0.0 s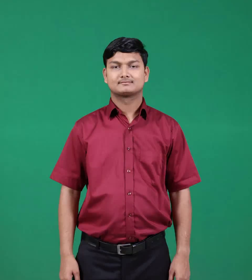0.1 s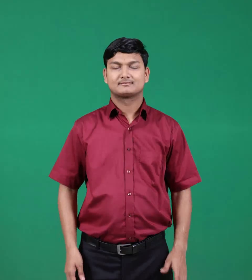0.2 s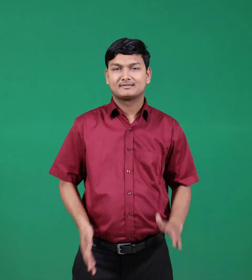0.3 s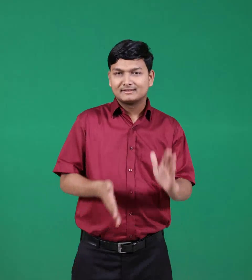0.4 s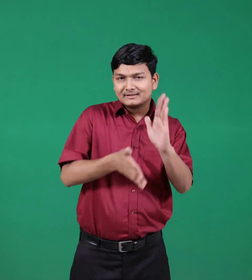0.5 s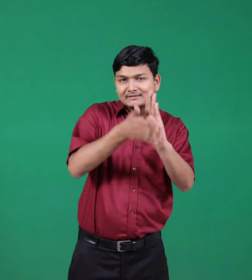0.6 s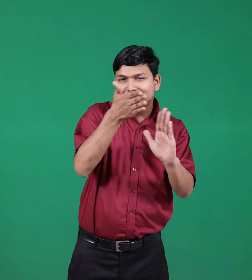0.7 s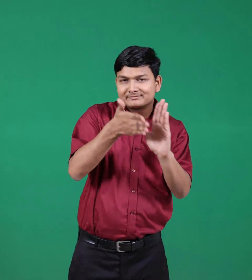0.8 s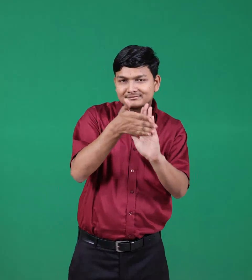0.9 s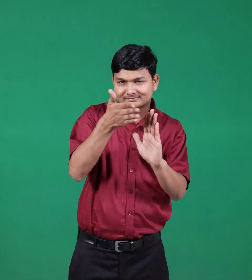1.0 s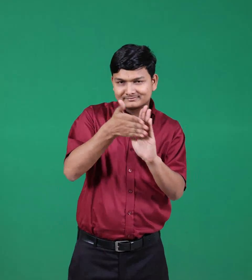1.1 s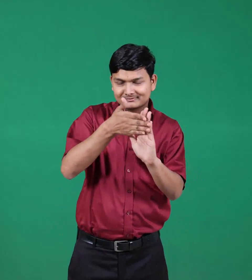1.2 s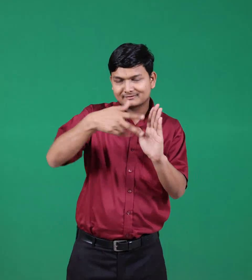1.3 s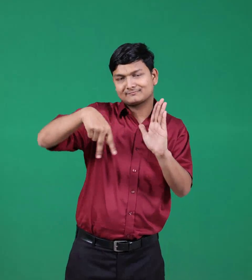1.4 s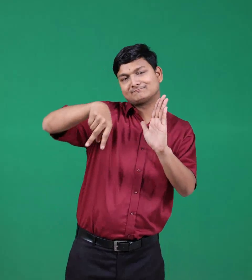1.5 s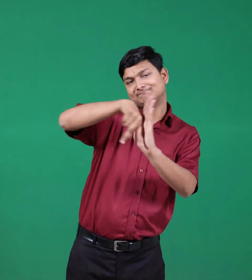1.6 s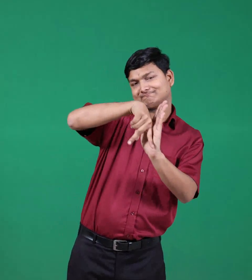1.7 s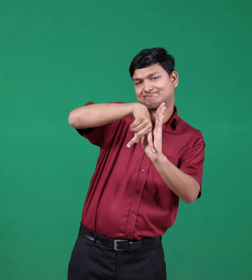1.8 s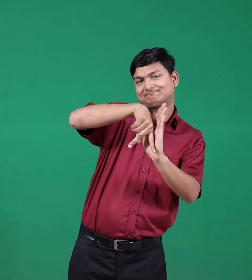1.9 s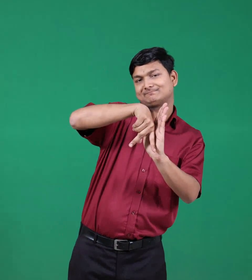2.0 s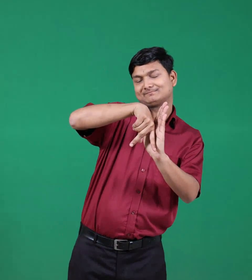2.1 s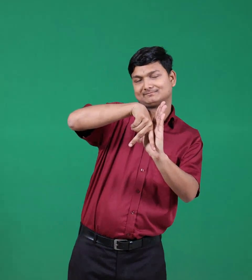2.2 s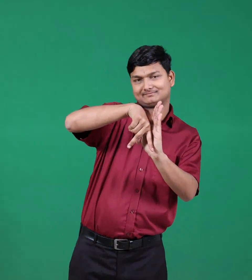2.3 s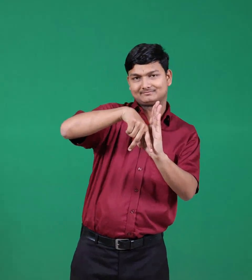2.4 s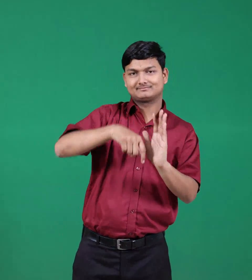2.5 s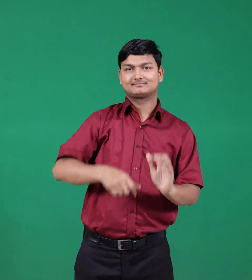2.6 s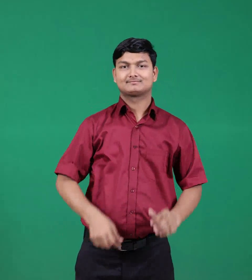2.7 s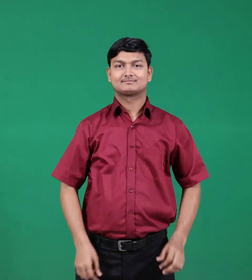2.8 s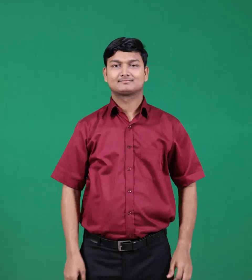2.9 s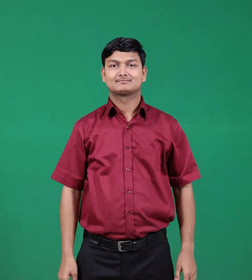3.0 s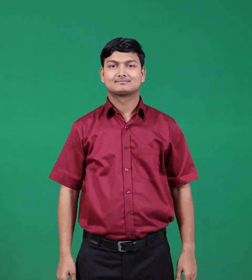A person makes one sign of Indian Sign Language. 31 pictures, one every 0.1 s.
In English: lean
